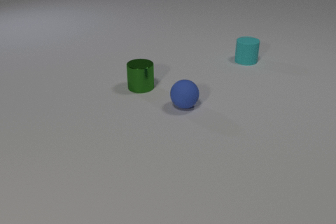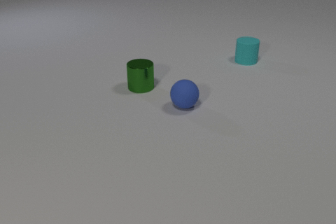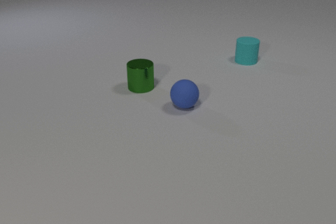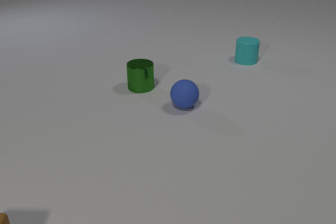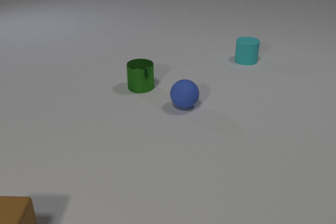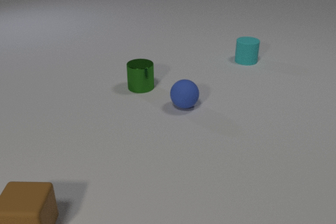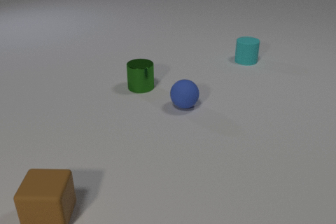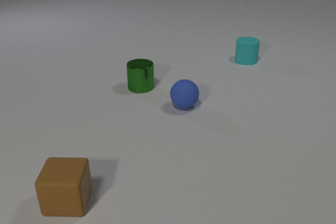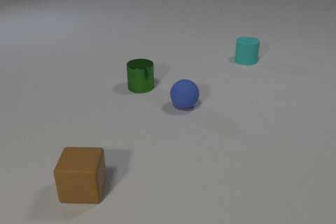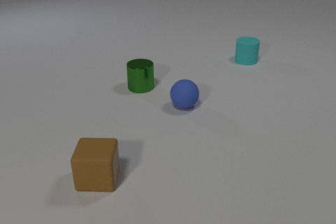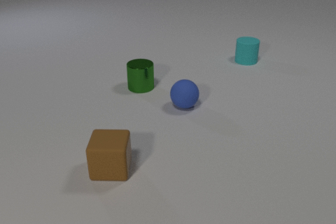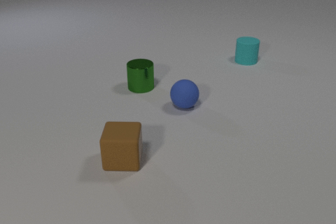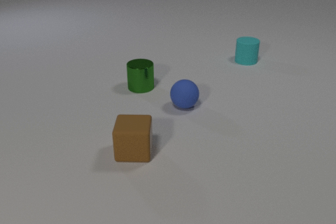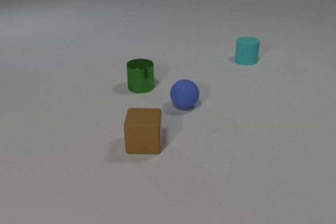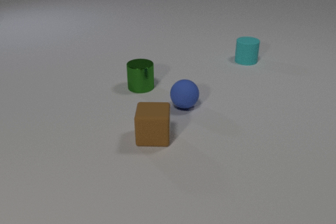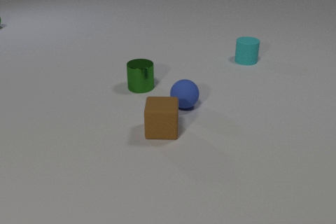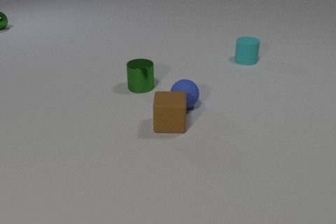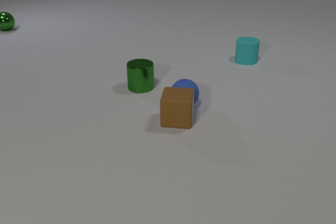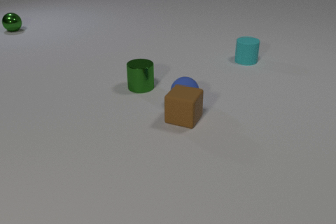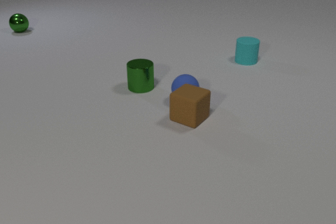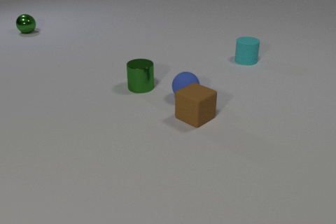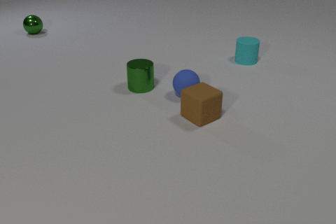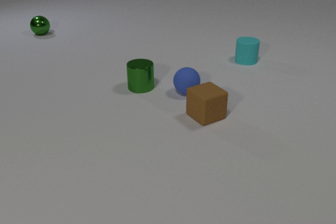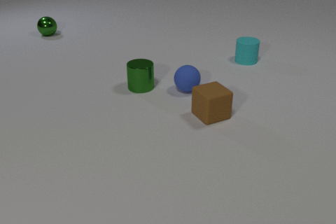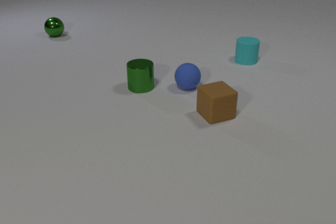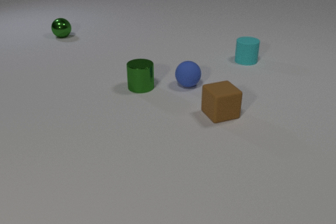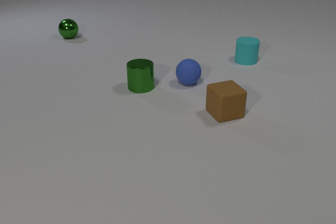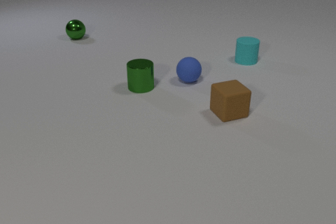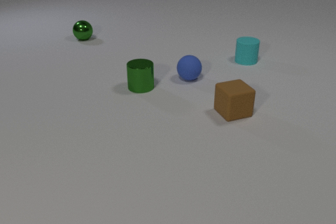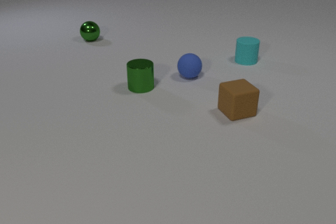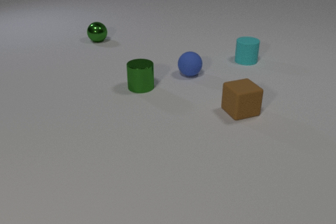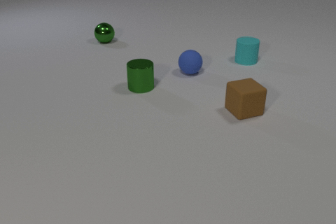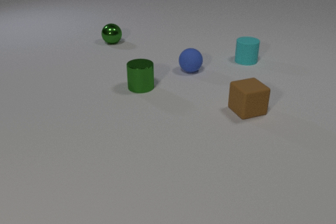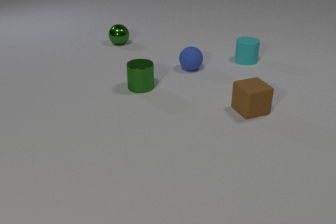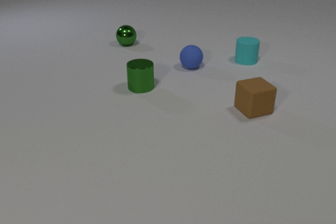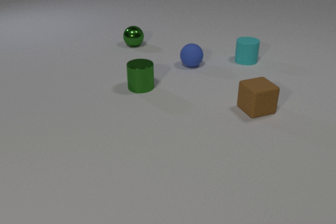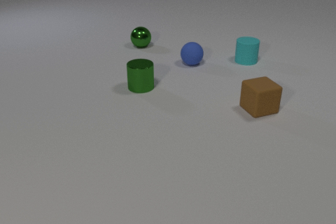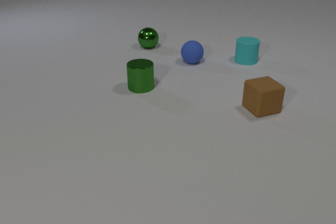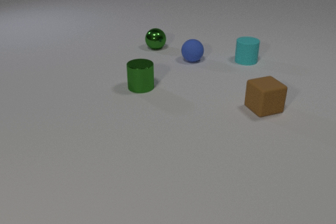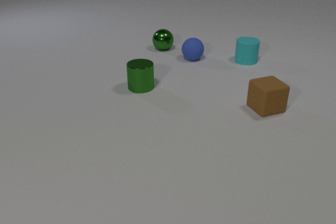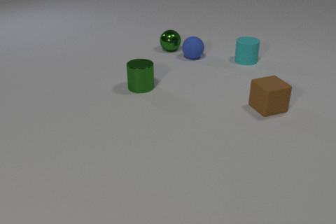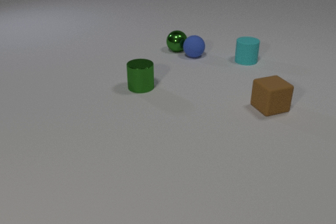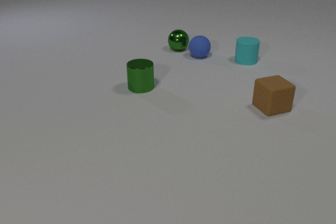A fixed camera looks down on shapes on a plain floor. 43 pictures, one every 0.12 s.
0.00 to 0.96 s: The brown rubber cube comes in at the bottom edge, slides to the right and away from the camera.
0.96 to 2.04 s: The brown rubber cube slides away from the camera and to the right. The green metal sphere comes in at the left edge, rolls to the right and toward the camera. The brown rubber cube and the blue rubber sphere collide.
2.04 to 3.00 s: The brown rubber cube slides to the right, spins so that its near face slides to the left, clockwise seen from above. The blue rubber sphere rolls away from the camera. The green metal sphere rolls to the right and toward the camera.
3.00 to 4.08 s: The brown rubber cube slides to the right and away from the camera. The blue rubber sphere rolls away from the camera. The green metal sphere rolls to the right and toward the camera.
4.08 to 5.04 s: The brown rubber cube slides to the right and away from the camera. The blue rubber sphere rolls away from the camera. The green metal sphere rolls to the right. The blue rubber sphere and the green metal sphere collide.
What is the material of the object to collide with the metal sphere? rubber.
How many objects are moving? 3.
Are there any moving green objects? yes.
